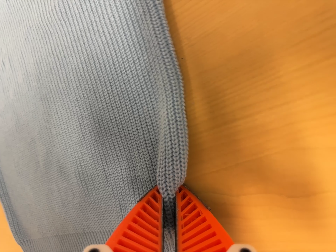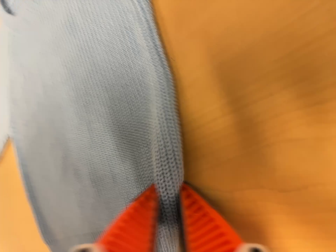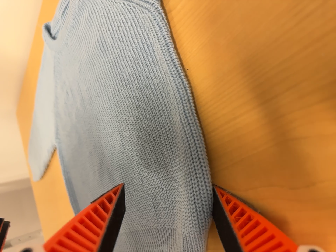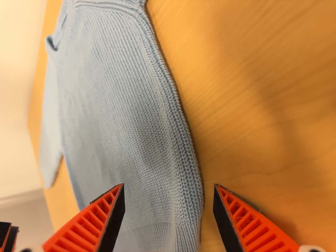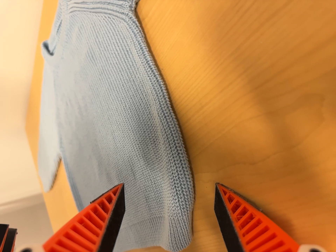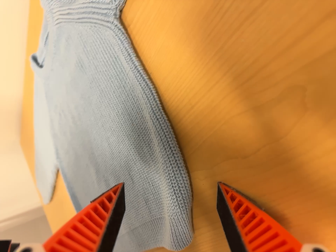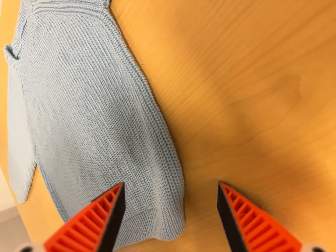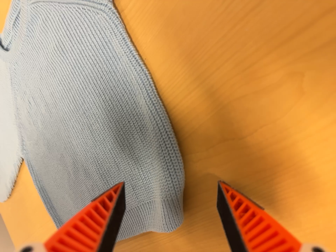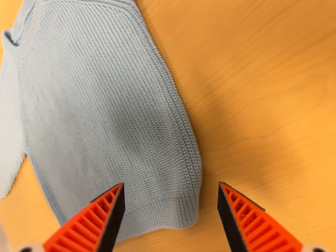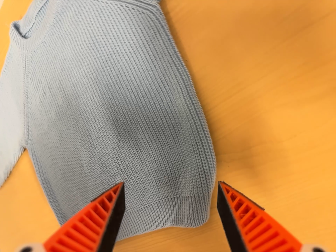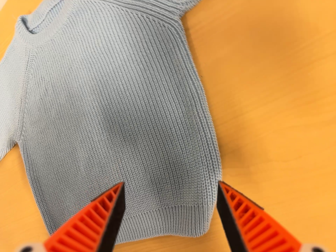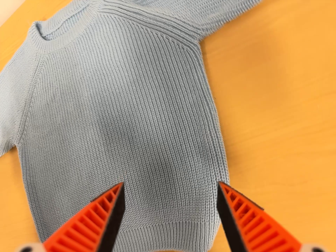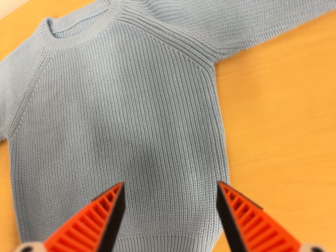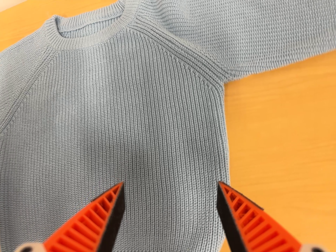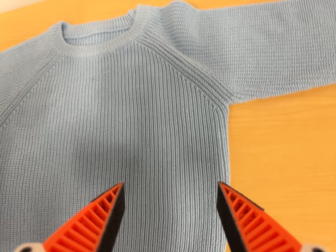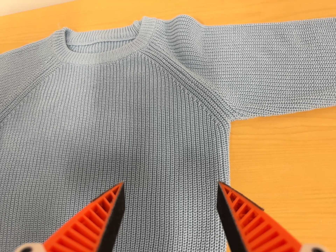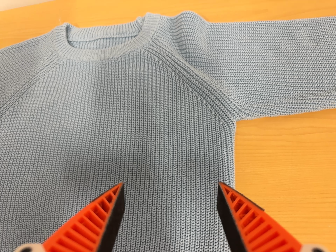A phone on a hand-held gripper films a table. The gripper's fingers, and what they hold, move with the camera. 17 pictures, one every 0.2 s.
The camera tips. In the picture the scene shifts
downward.
0.0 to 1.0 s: The camera pans to its left by about 20 degrees. It travels to its right and backward, about 10 cm. It rolls about its line of sight by about 15 degrees, and the scene rotates counterclockwise.
1.0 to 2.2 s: The camera pans to its right by about 20 degrees. It travels to its left, about 18 cm. It rolls about its line of sight by about 15 degrees, and the scene rotates clockwise.
2.2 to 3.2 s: The camera pans to its right by about 15 degrees. It travels to its left, about 10 cm. Its aim tips toward the top of its view by about 10 degrees, and the scene shifts downward. It rolls about its line of sight by about 20 degrees, and the scene rotates clockwise.
The film runs backward here.
